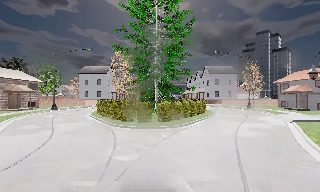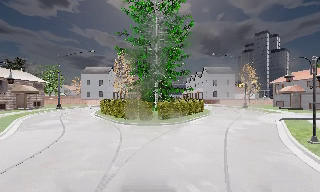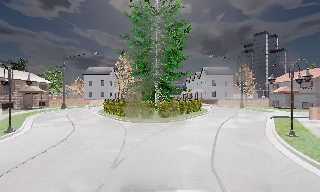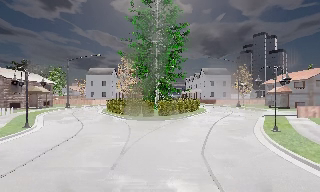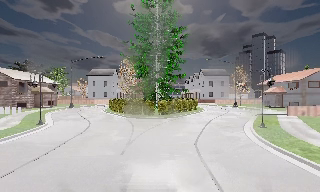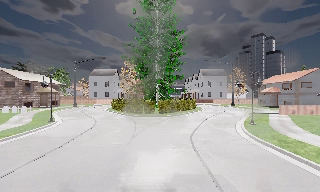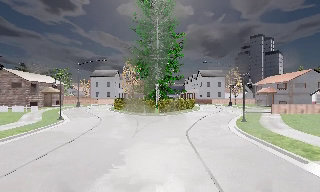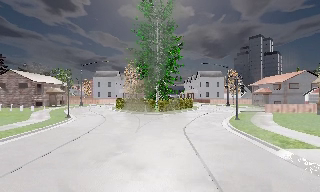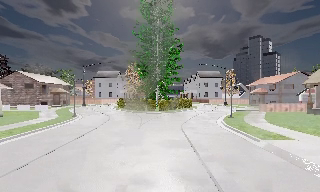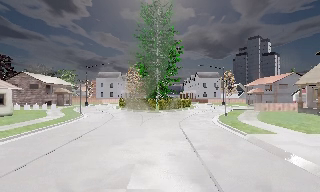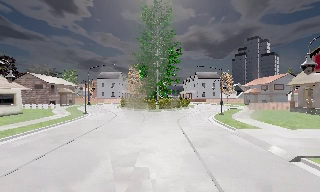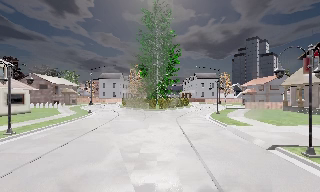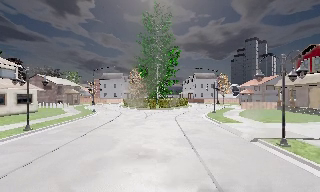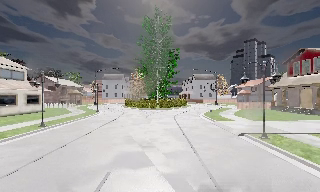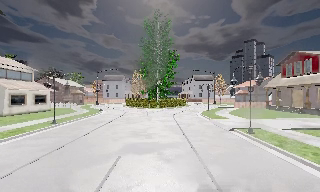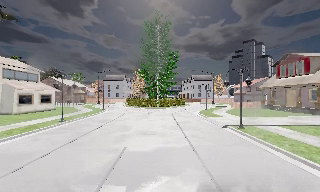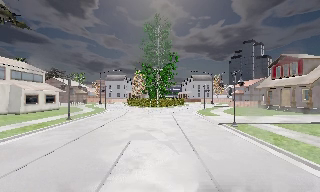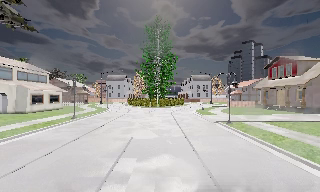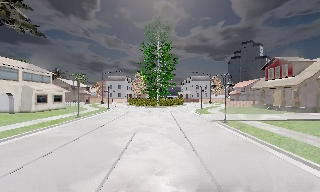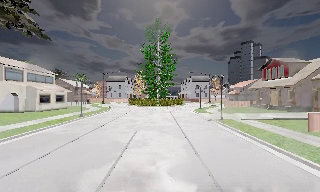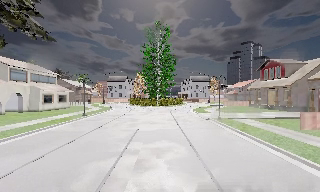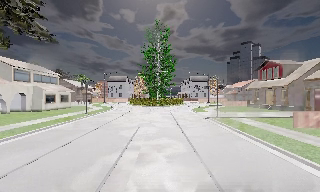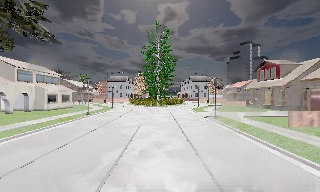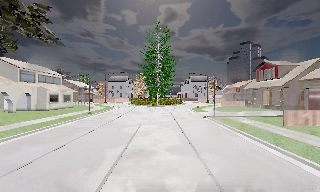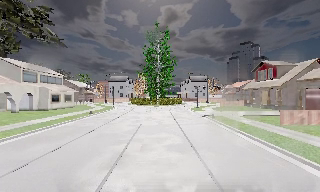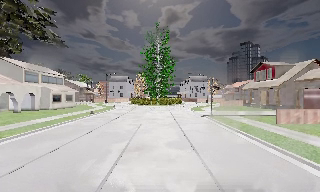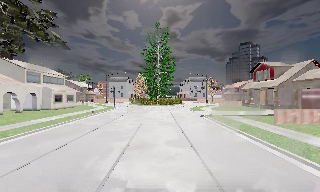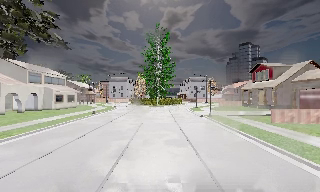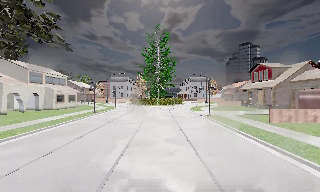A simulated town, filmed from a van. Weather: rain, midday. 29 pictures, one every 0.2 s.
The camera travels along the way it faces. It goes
backward.
0.0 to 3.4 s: The camera travels backward, about 25 m, so what stands in front gets smaller.
3.4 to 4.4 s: The camera travels backward, about 3.5 m, so what stands in front gets smaller. It loses speed.
4.4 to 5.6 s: The camera travels backward, about 2 m, so what stands in front gets smaller.
The film runs backward here.
